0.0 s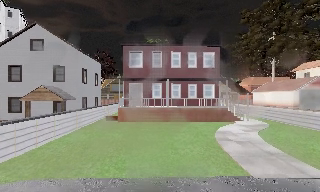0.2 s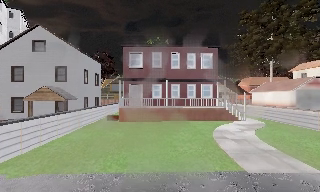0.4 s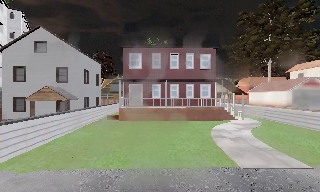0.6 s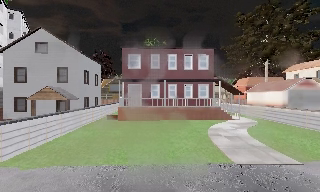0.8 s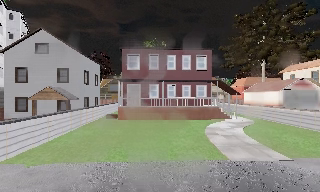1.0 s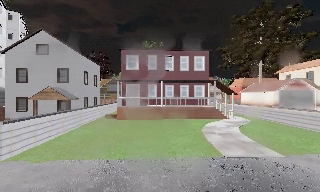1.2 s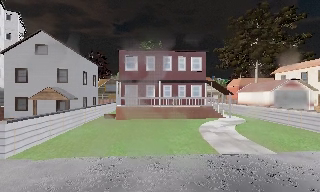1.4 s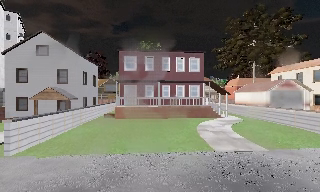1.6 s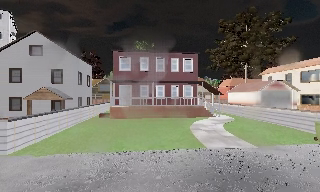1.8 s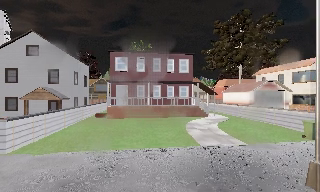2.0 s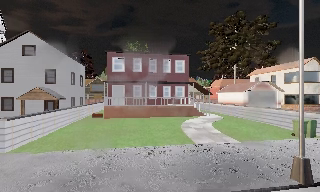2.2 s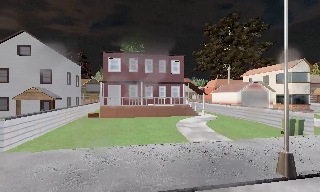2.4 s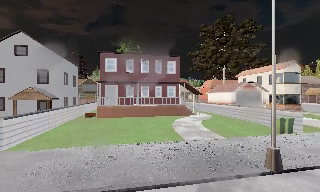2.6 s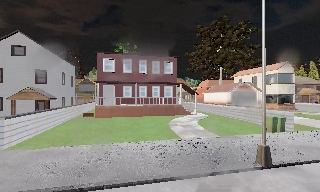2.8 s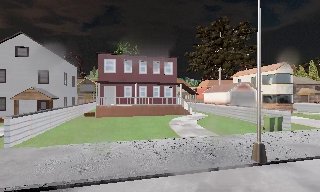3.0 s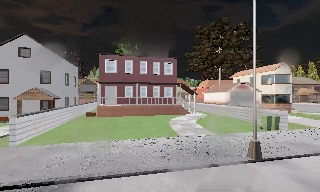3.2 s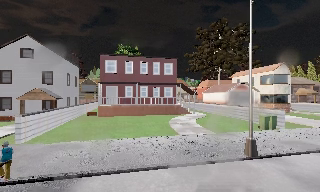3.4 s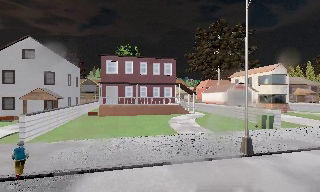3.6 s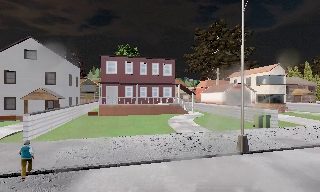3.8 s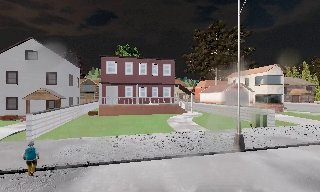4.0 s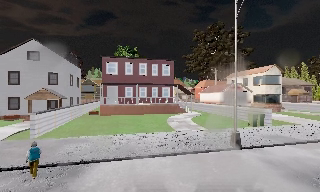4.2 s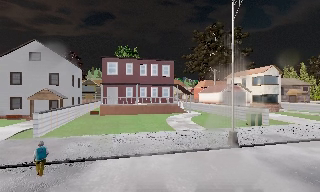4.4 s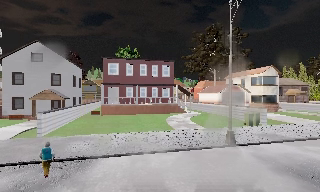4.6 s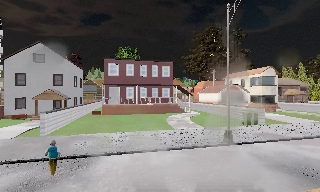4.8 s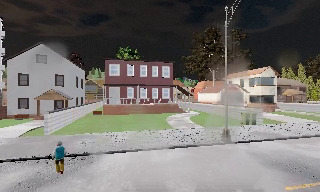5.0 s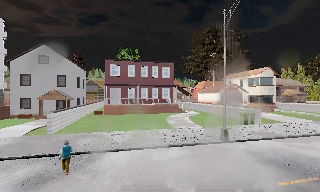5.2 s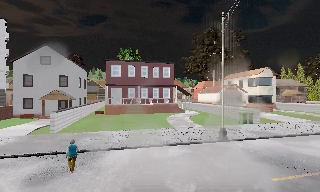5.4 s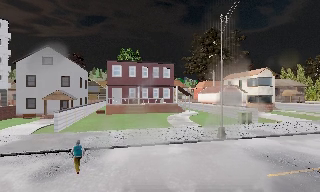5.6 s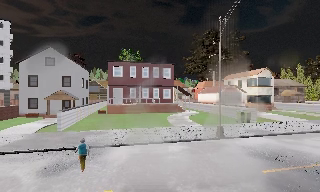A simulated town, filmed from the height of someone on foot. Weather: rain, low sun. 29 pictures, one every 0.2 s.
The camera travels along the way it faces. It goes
backward.
0.0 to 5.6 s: The camera pans to its right, which is clockwise from overhead, by about 10 degrees. It travels backward, about 8 m, so what stands in front gets smaller.
The film runs backward here.
